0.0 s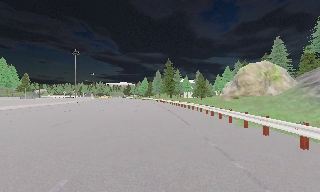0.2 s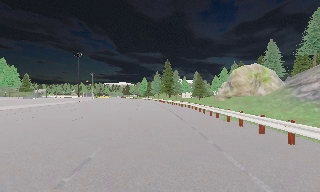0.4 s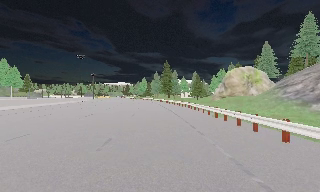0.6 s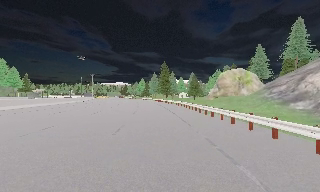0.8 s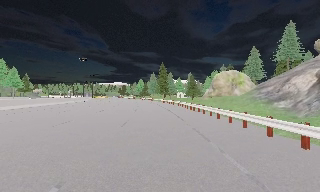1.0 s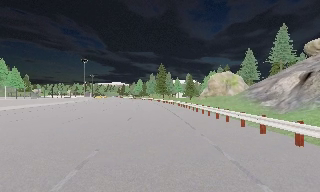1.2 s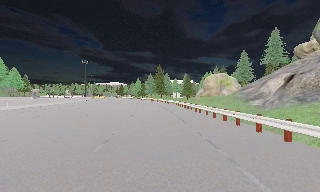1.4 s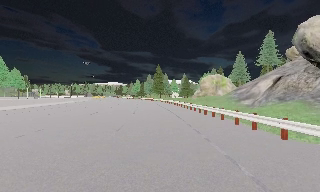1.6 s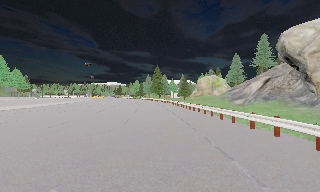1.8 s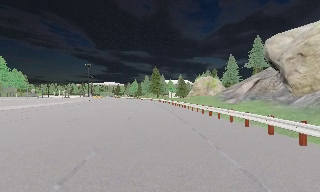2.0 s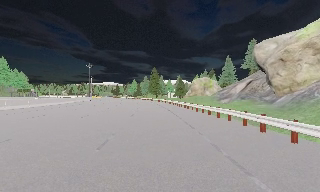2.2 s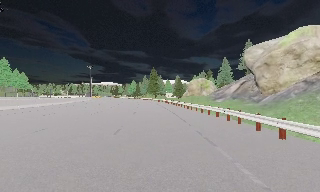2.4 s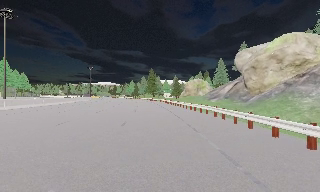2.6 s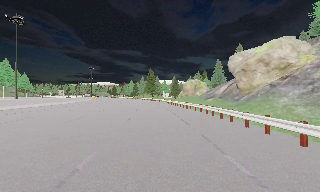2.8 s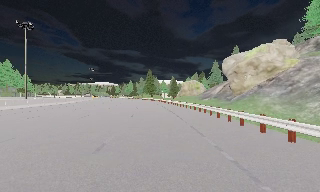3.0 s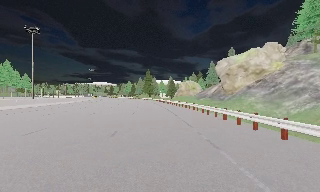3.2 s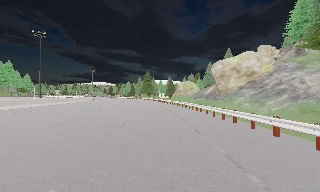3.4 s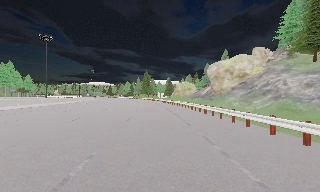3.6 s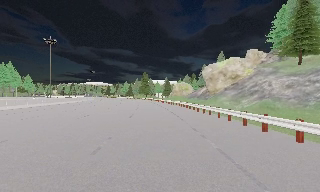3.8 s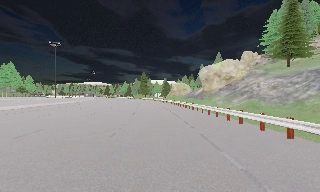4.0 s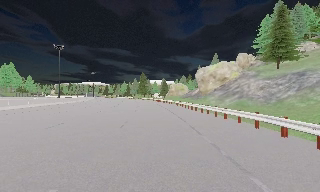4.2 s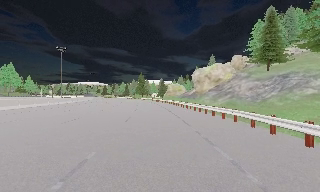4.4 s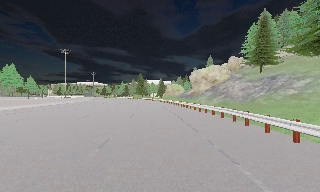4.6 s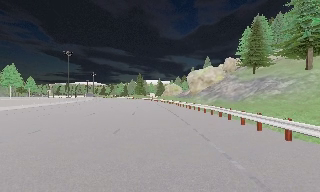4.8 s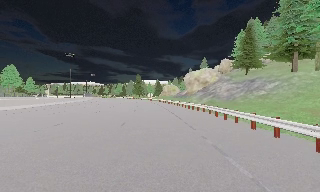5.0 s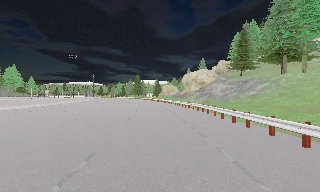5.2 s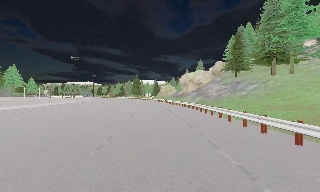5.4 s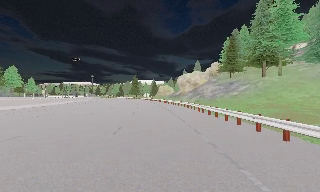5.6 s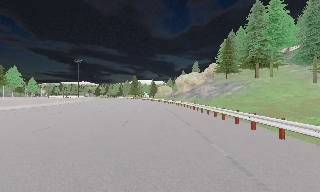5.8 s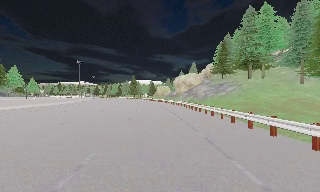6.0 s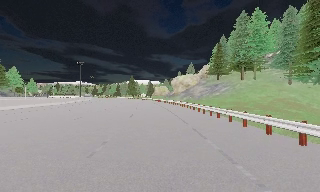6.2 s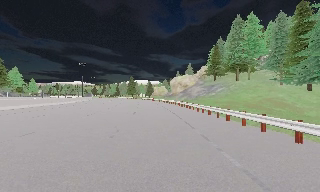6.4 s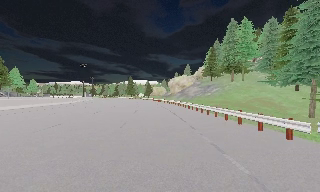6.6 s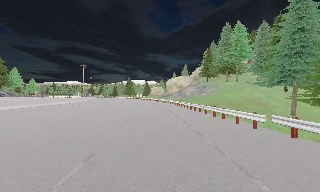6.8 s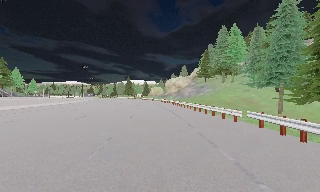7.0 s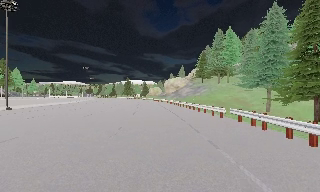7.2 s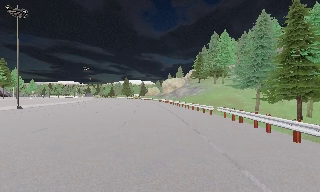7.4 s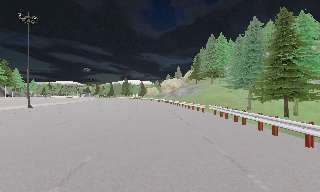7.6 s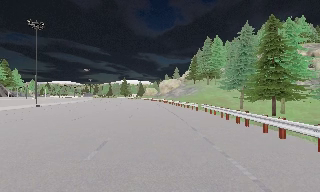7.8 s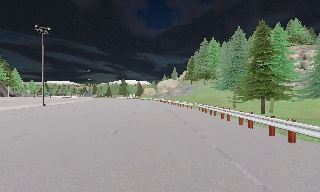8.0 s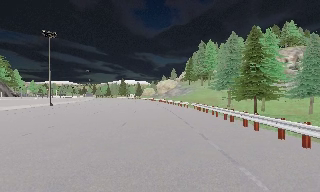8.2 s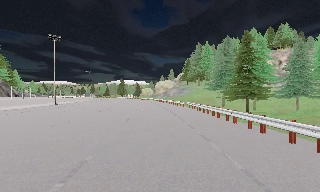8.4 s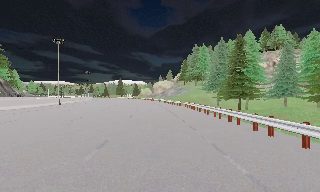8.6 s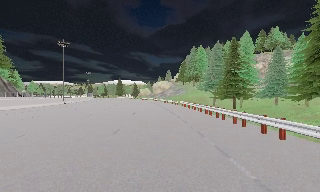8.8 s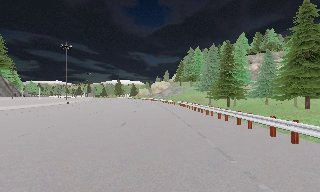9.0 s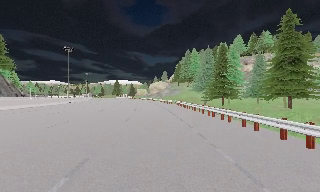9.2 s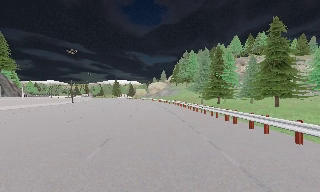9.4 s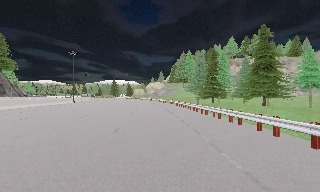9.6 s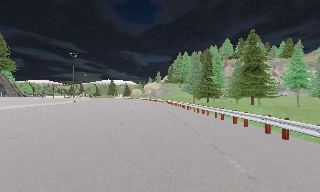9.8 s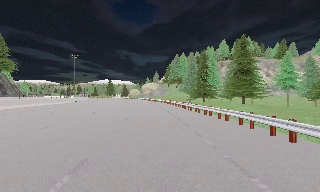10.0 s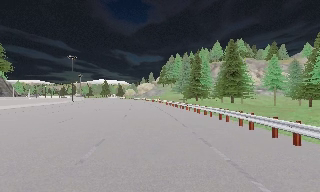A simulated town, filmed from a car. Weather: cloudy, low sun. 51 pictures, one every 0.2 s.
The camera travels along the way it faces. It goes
backward.
0.0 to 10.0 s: The camera swings to its right by about 25 degrees, and the scene slides to the left. It travels backward, about 90 m, so what stands in front gets smaller.
The film runs backward here.
